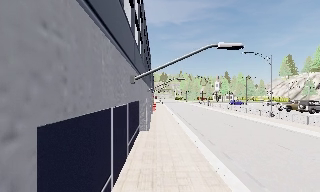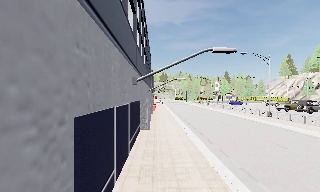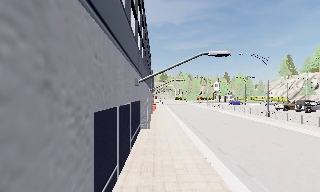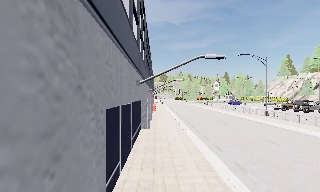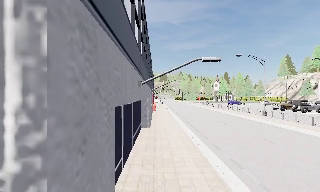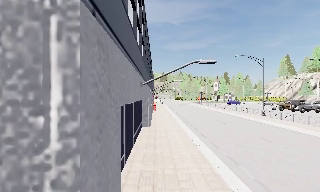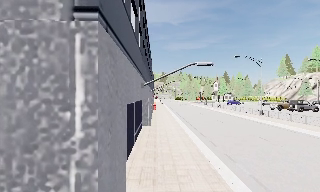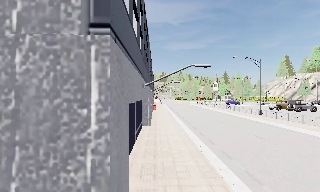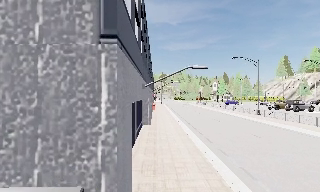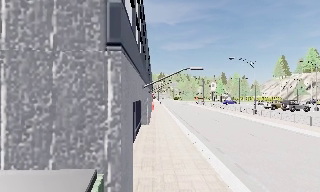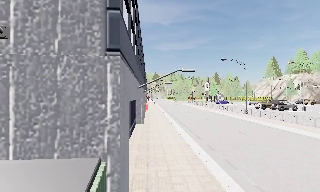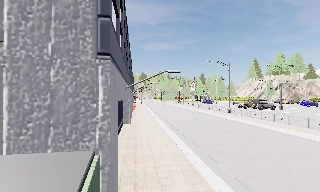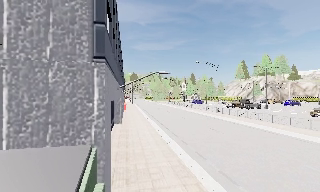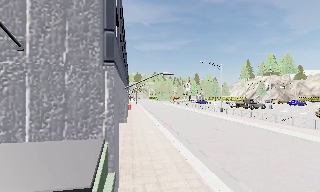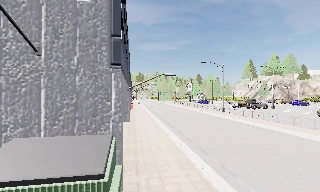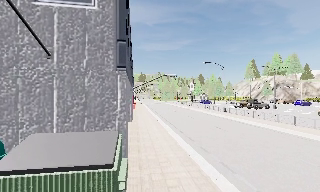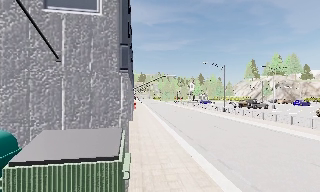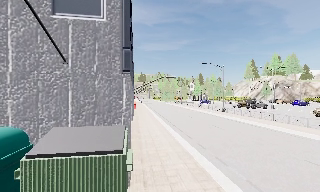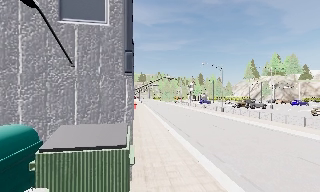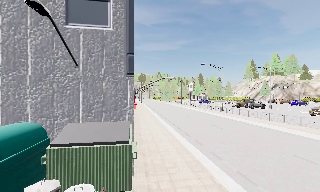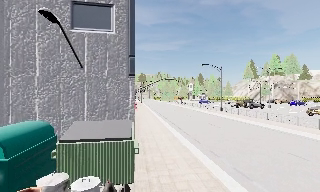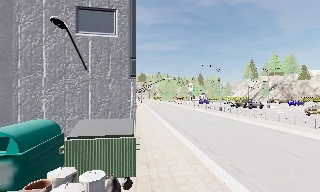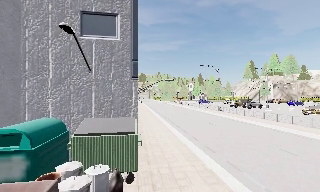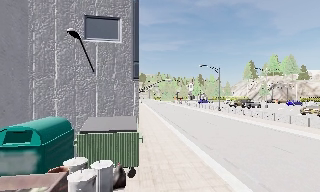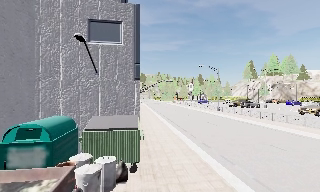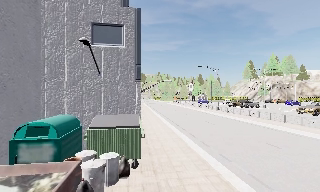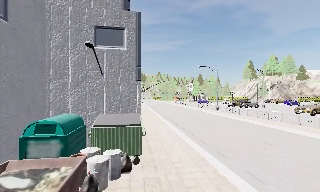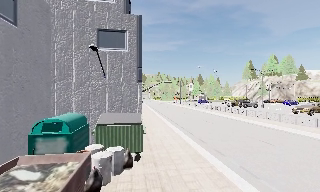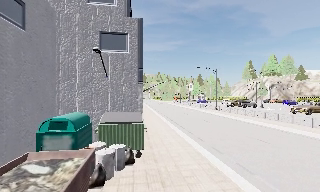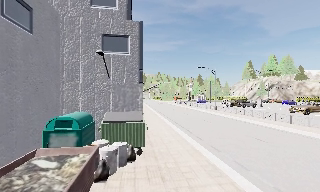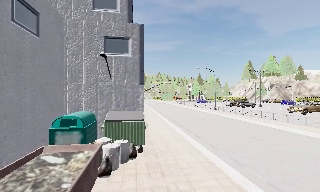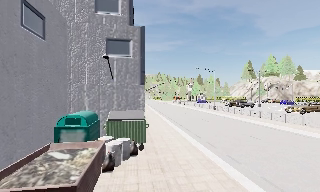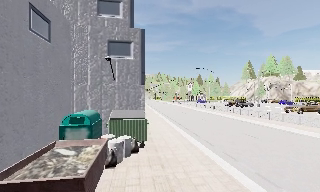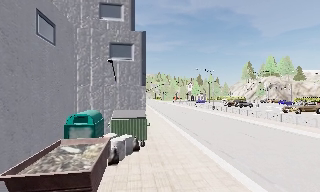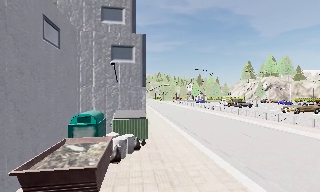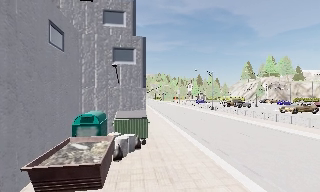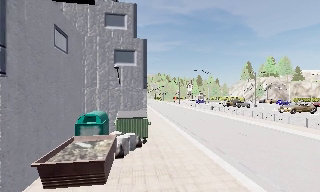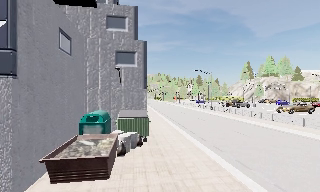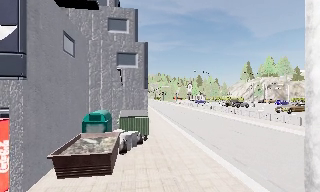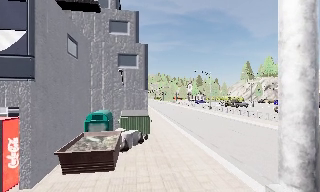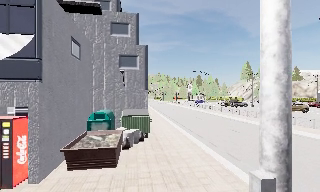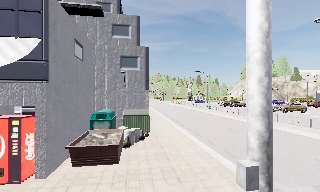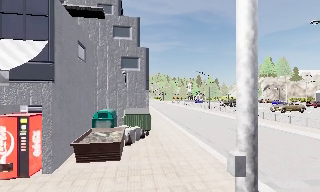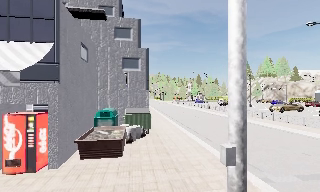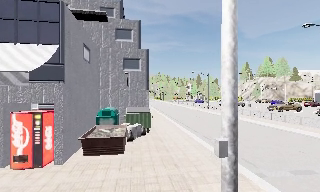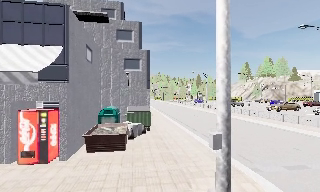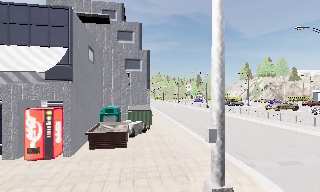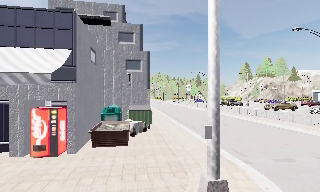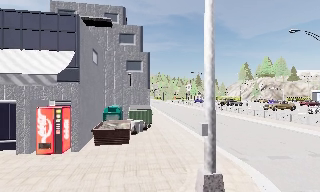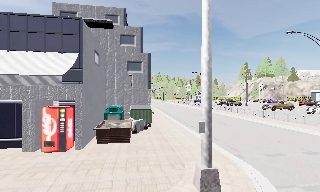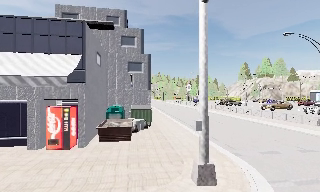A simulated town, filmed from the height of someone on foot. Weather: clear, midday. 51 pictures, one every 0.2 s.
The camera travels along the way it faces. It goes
backward.
0.0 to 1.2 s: The camera travels backward, about 2 m, so what stands in front gets smaller.
1.2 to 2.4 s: The camera pans to its right, which is clockwise from overhead, by about 10 degrees. It travels backward, about 2 m, so what stands in front gets smaller.
2.4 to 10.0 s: The camera travels backward, about 11 m, so what stands in front gets smaller.
The film runs backward here.
